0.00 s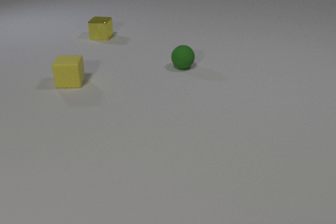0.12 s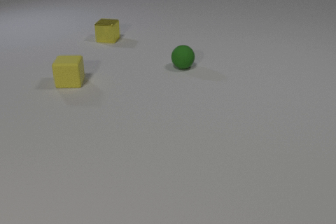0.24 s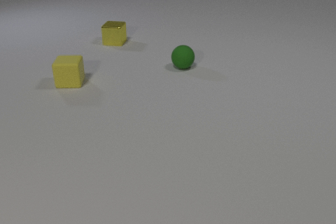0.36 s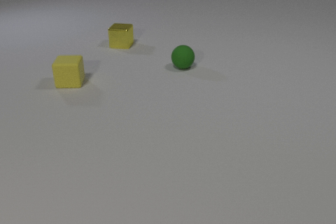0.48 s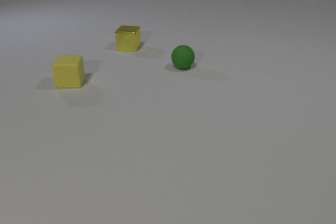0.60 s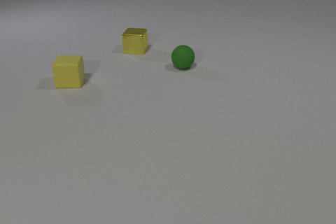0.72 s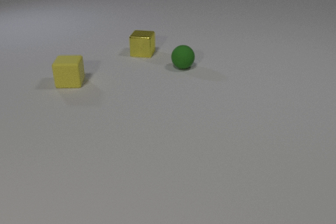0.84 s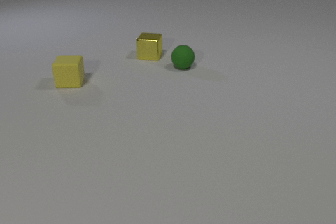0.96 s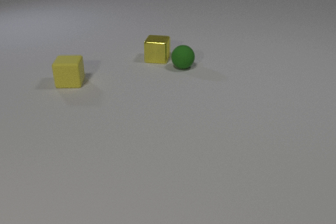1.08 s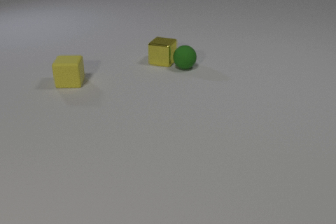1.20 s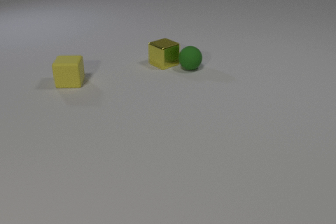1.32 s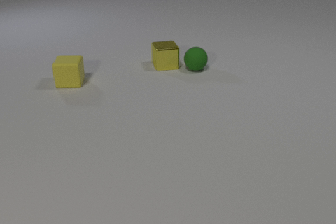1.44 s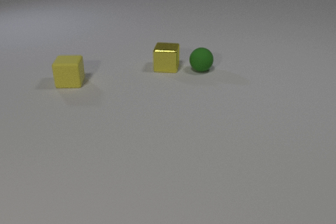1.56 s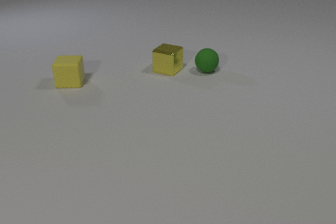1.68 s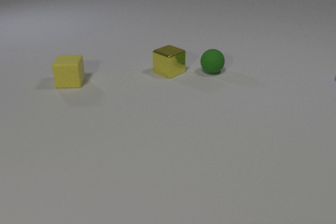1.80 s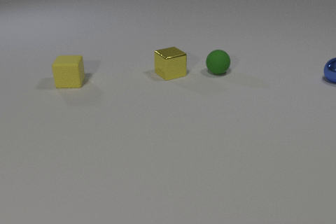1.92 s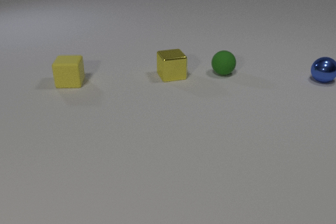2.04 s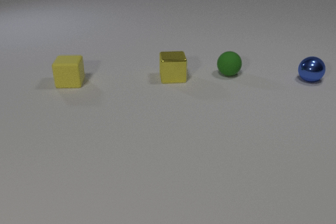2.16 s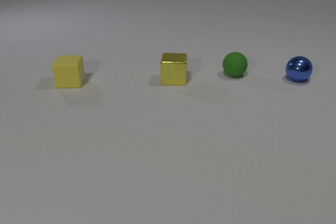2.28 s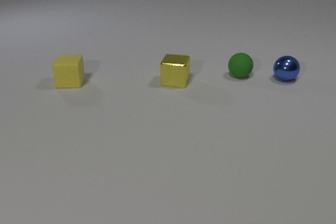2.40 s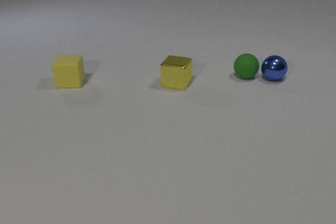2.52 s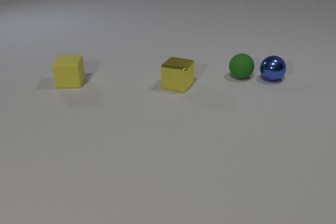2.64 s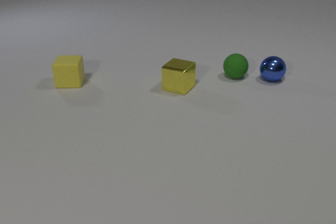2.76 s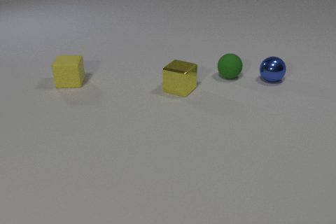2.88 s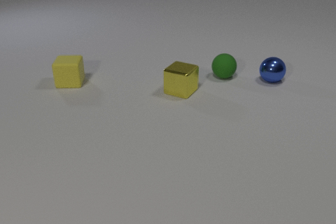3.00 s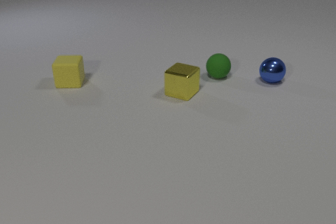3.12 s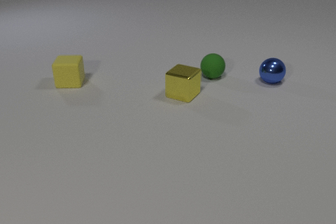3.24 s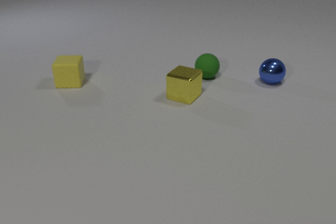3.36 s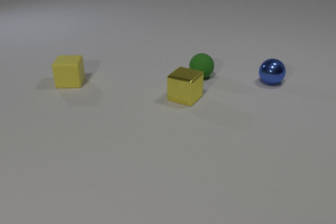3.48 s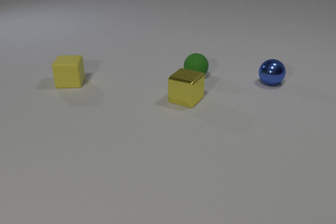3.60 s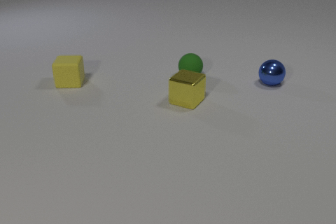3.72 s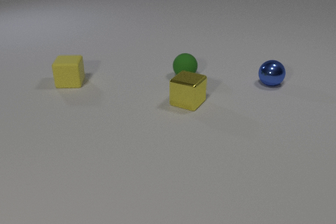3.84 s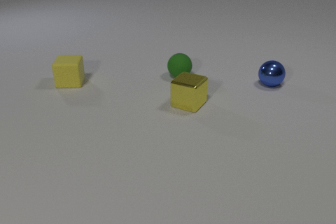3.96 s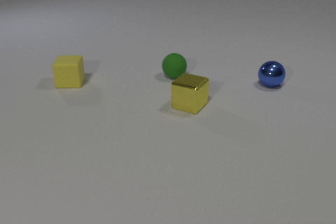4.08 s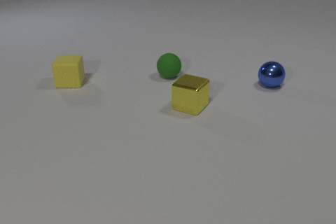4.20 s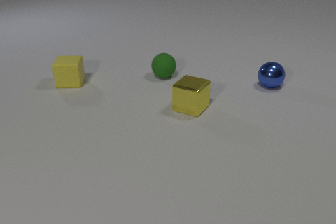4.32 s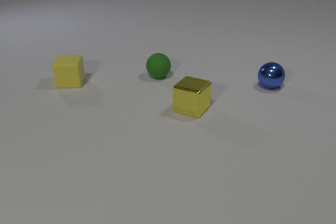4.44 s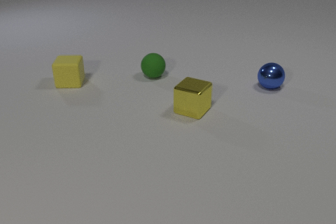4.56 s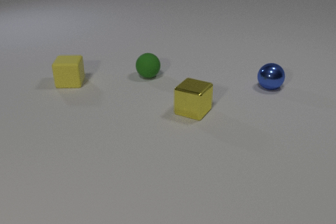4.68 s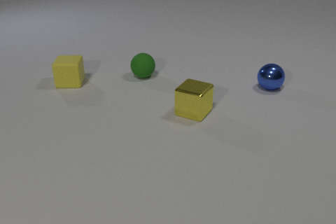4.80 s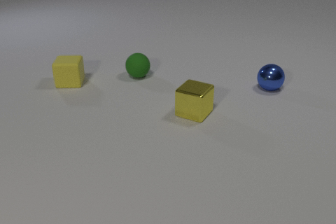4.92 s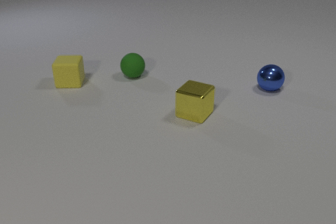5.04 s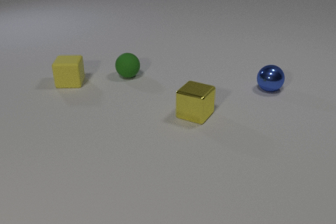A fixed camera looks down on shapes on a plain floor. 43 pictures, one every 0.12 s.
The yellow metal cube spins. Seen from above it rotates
clockwise.
The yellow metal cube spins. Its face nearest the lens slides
to the left.
0.00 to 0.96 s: The yellow metal cube slides toward the camera and to the right.
0.96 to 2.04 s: The yellow metal cube slides toward the camera, spins clockwise seen from above by about 165 degrees, its near face sliding to the left. The green rubber sphere rolls to the right. The blue metal sphere comes in at the right edge, rolls to the left. The yellow metal cube and the green rubber sphere collide.
2.04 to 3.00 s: The yellow metal cube slides toward the camera, spins so that its near face slides to the left, clockwise seen from above. The green rubber sphere rolls to the left and toward the camera. The blue metal sphere rolls to the left. The green rubber sphere and the blue metal sphere collide.
3.00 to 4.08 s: The yellow metal cube slides toward the camera. The green rubber sphere rolls to the left. The blue metal sphere rolls toward the camera.
4.08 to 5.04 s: The yellow metal cube slides toward the camera. The green rubber sphere rolls to the left. The blue metal sphere rolls toward the camera.
What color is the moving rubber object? green.
What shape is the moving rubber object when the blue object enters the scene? sphere.
What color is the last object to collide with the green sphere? blue.
